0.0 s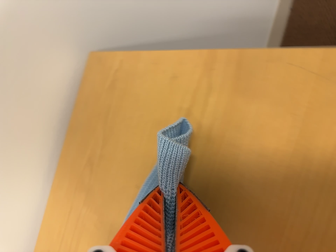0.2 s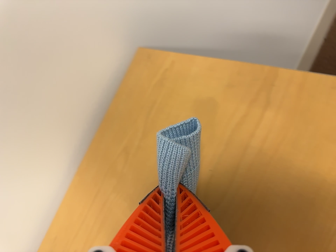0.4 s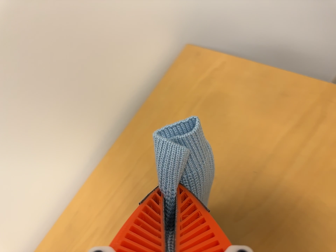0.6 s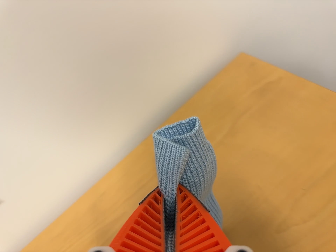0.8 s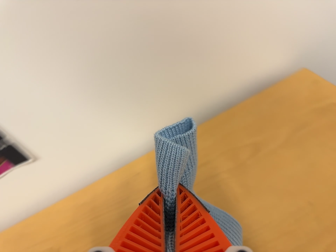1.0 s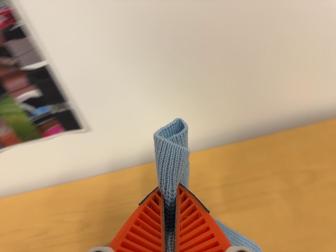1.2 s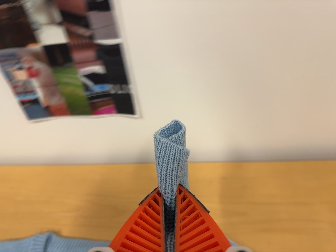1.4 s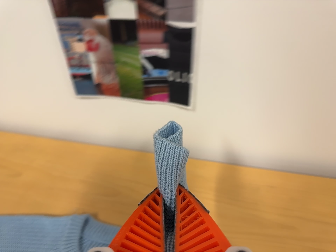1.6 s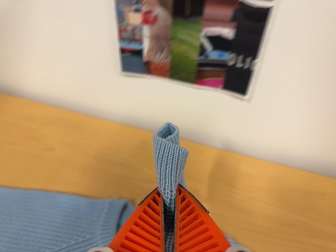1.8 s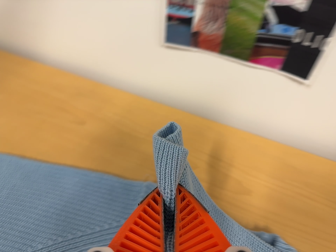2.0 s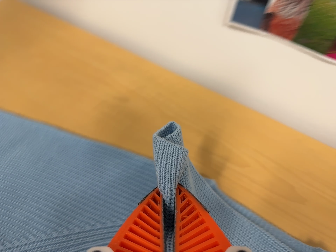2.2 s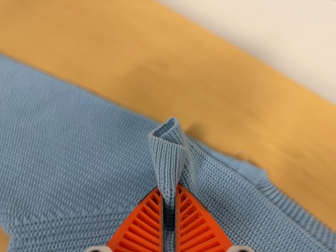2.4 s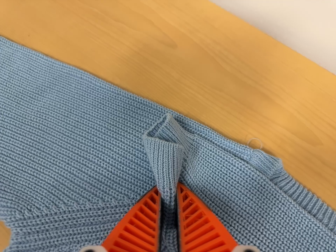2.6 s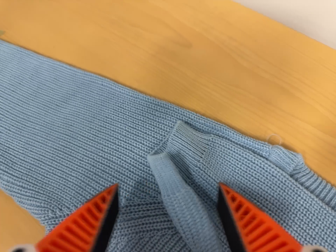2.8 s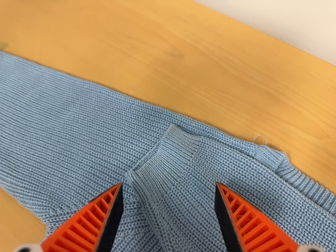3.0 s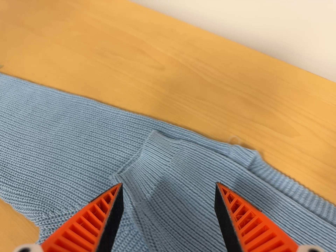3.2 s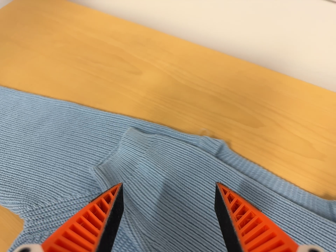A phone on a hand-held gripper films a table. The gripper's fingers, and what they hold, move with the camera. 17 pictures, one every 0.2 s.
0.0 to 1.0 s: The camera travels to its left, about 34 cm, so close, fixed things drift to the right. It rolls about its line of sight by about 60 degrees, and the scene rotates clockwise.
1.0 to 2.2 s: The scene slides to the right, as the camera pans about 20 degrees to its left. It travels to its left and forward, about 38 cm, so close, fixed things drift to the right. Its aim tips toward the bottom of its view by about 20 degrees, and the scene shifts upward. It rolls about its line of sight by about 45 degrees, and the scene rotates clockwise.
2.2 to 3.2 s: The camera travels backward and to its right, about 10 cm, so what stands in front gets smaller. It rolls about its line of sight by about 10 degrees, and the scene rotates counterclockwise.
The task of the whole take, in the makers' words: right arm across.
The film runs forward here.
